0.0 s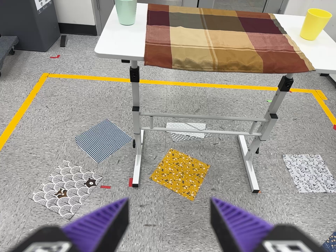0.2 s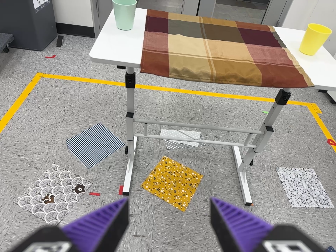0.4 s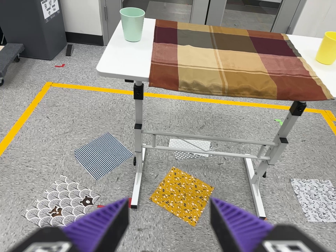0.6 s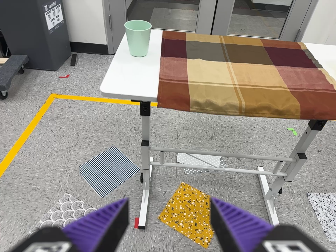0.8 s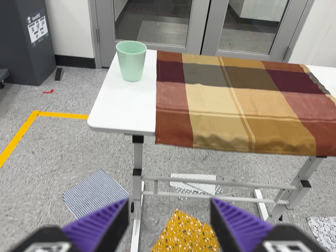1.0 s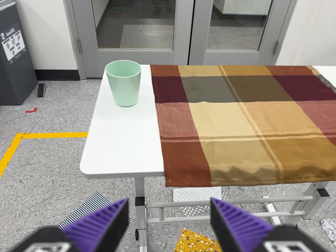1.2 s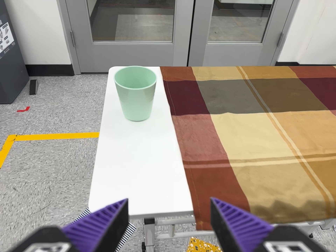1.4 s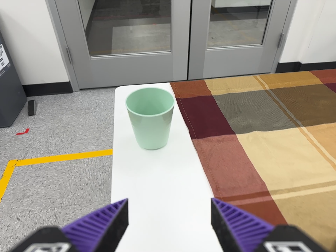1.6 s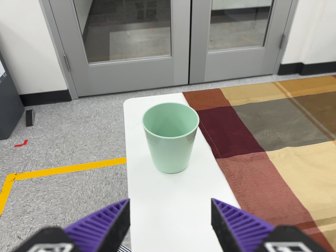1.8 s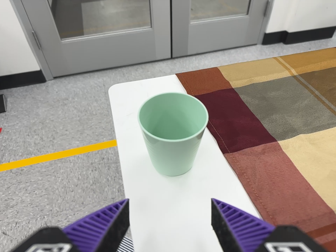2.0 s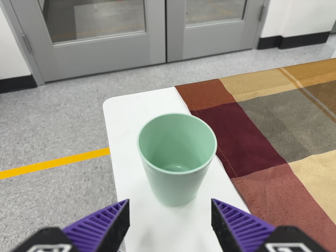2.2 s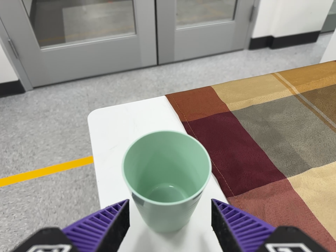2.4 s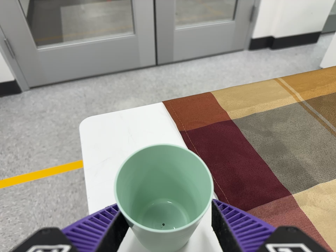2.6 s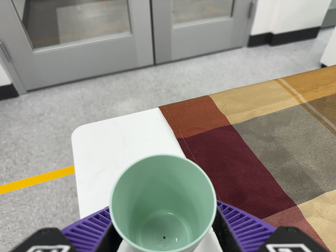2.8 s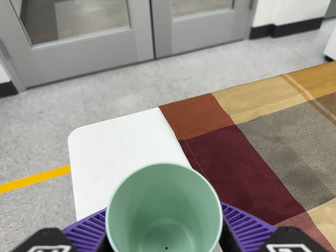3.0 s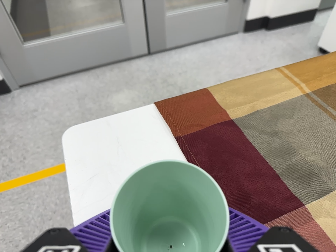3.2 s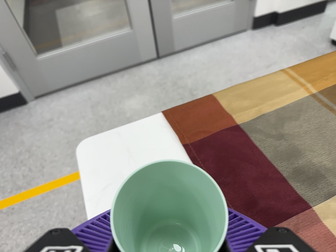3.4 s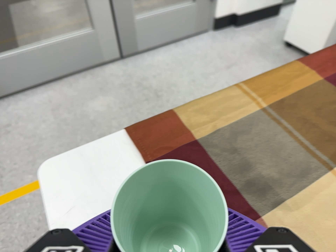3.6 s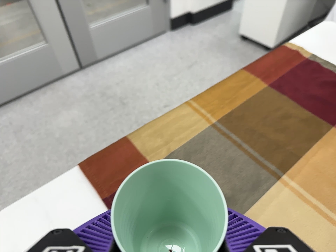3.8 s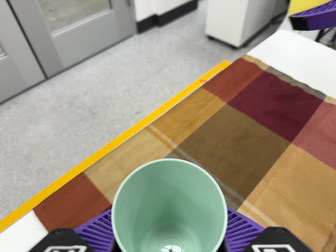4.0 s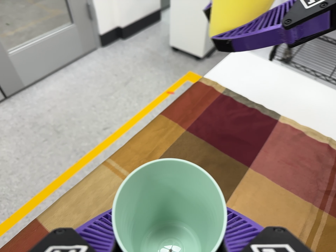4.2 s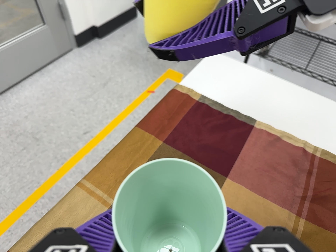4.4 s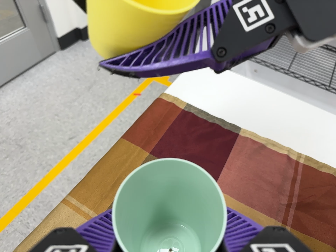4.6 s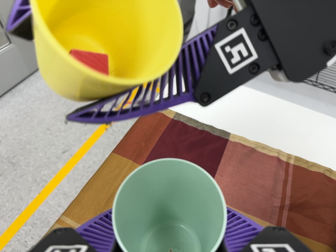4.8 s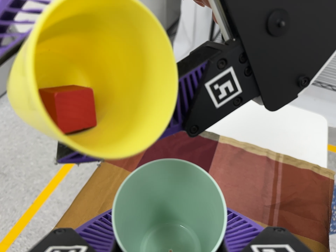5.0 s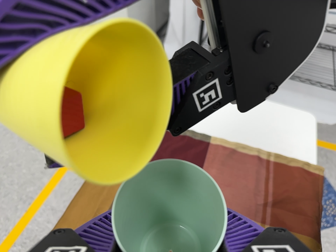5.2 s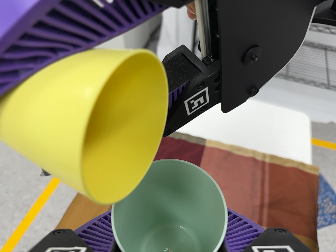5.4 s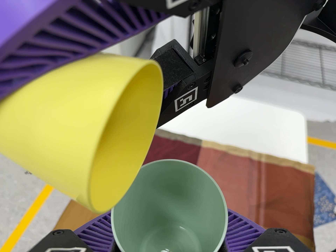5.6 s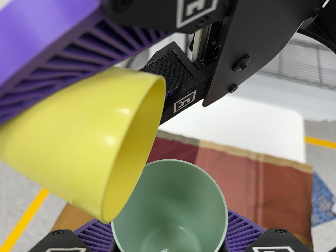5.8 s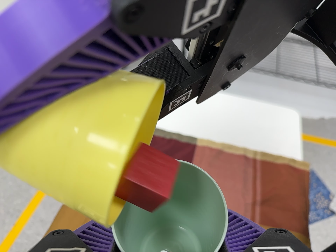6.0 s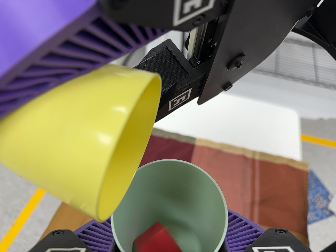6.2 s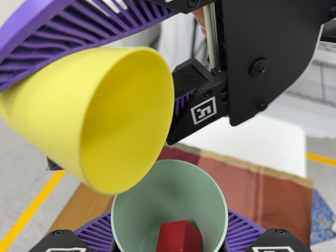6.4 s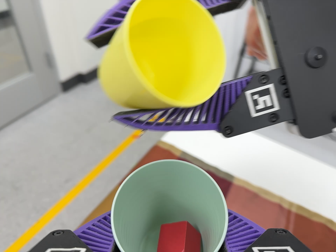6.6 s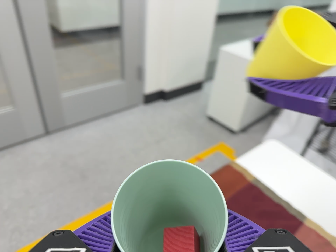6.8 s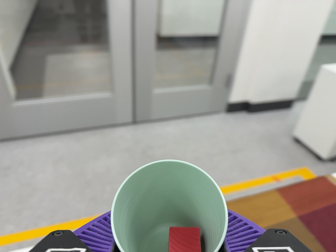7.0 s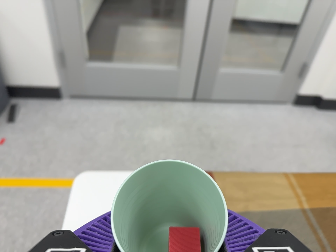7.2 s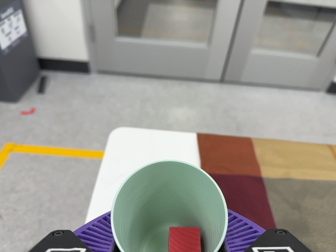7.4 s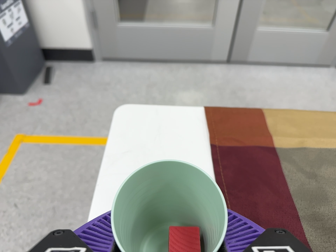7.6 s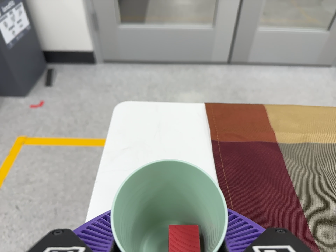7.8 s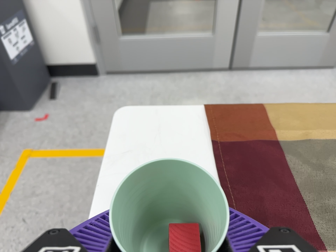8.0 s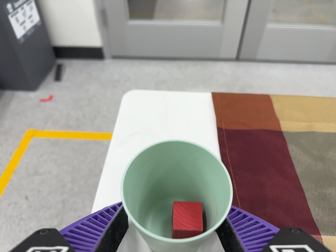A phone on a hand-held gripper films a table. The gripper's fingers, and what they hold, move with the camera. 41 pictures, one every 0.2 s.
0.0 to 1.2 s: The camera travels forward and toward the top of its view, about 50 cm, so what stands in front looms larger.
1.2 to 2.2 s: The camera travels forward, toward the top of its view and to its left, about 24 cm, so what stands in front looms larger. It rolls about its line of sight by about 10 degrees, and the scene rotates counterclockwise.
2.2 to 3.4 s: The camera travels toward the top of its view, about 8 cm. It rolls about its line of sight by about 10 degrees, and the scene rotates counterclockwise.
3.4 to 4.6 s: The camera swings to its right by about 25 degrees, and the scene slides to the left. It travels toward the top of its view and to its right, about 24 cm, so close, fixed things drift downward. It rolls about its line of sight by about 25 degrees, and the scene rotates counterclockwise.
4.6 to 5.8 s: The camera shifts only a little, or ends up much as it began.
5.8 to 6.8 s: The scene slides to the right, as the camera pans about 40 degrees to its left. It travels to its left, toward the bottom of its view and backward, about 16 cm, so close, fixed things drift to the right. Its aim tips toward the top of its view by about 15 degrees. It rolls about its line of sight by about 35 degrees, and the scene rotates clockwise.
6.8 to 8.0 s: The camera swings to its left by about 20 degrees, and the scene slides to the right. It travels toward the bottom of its view and to its left, about 16 cm, so close, fixed things drift upward. Its aim tips toward the bottom of its view by about 10 degrees, and the scene shifts upward. It rolls about its line of sight by about 10 degrees, and the scene rotates clockwise.
The film runs forward here.
